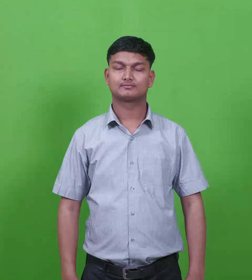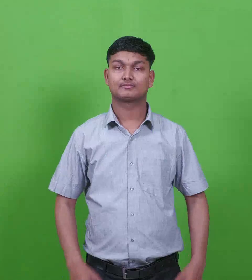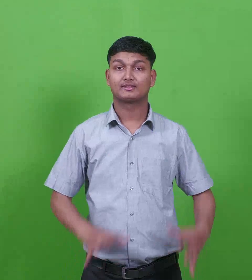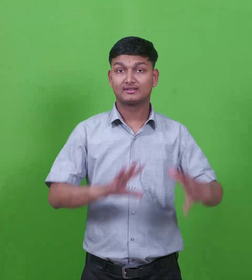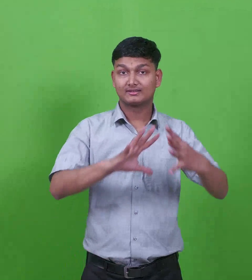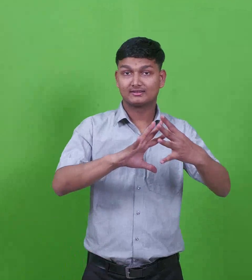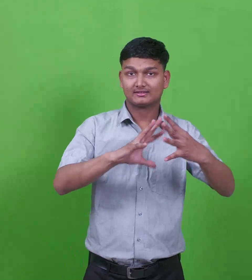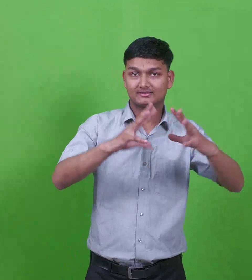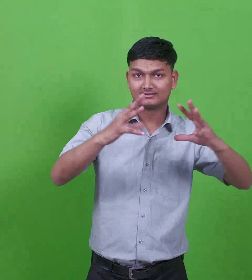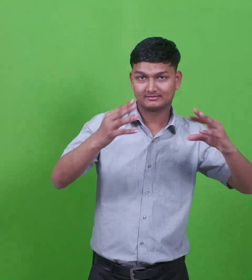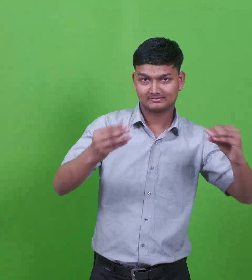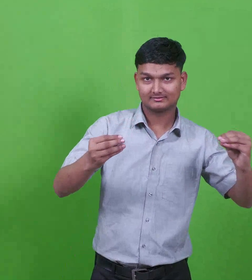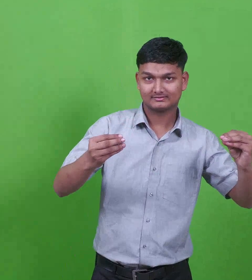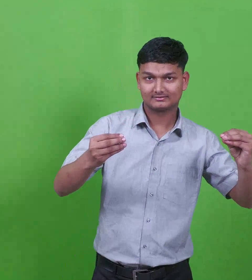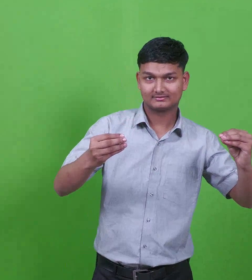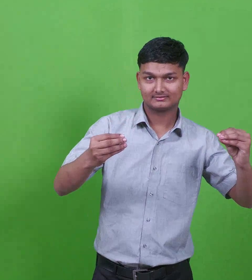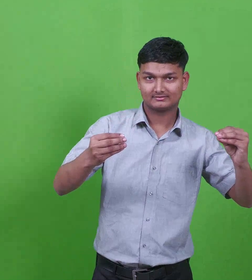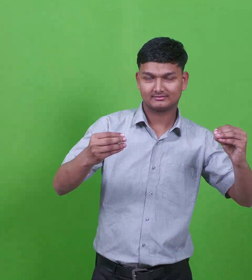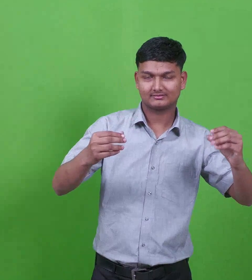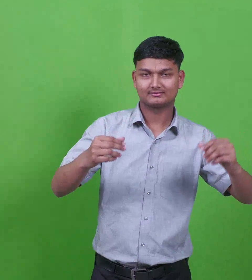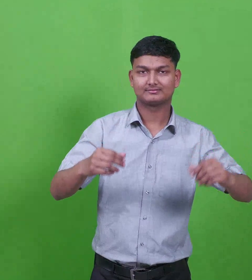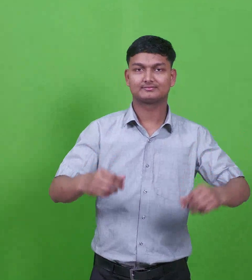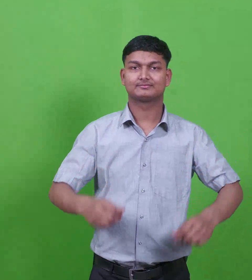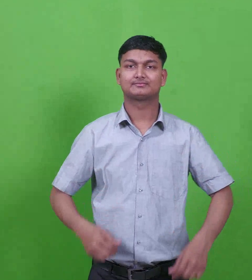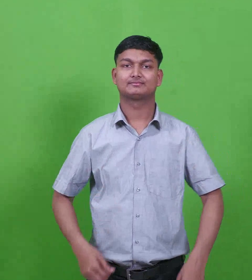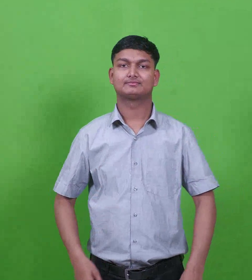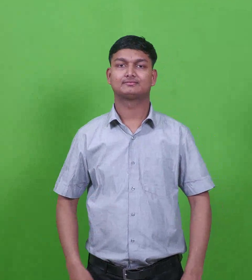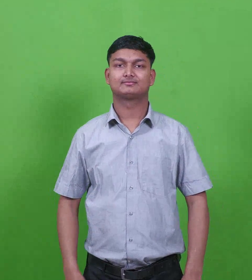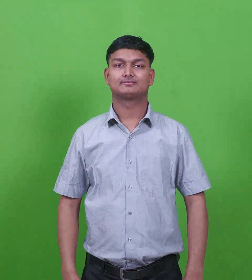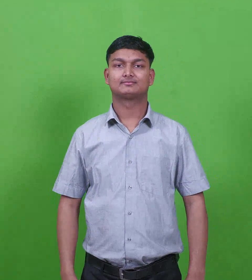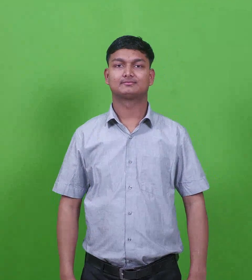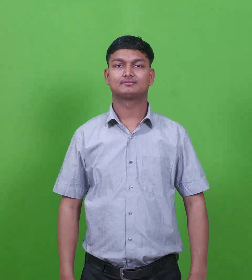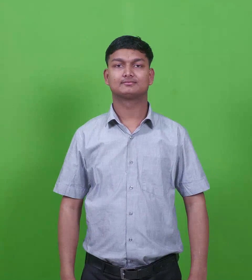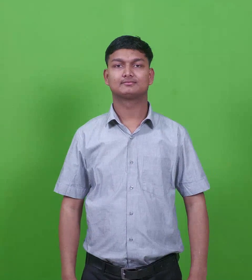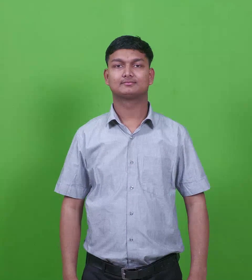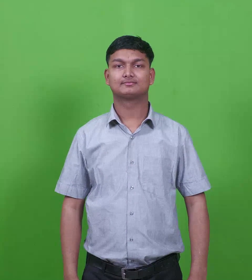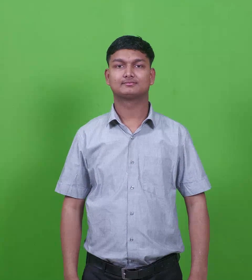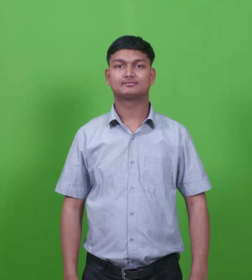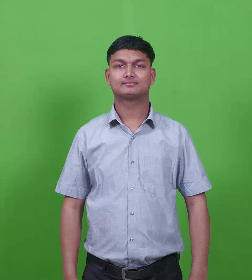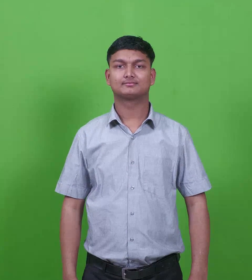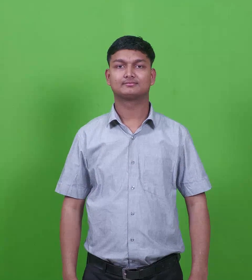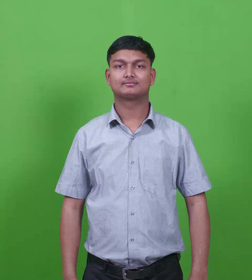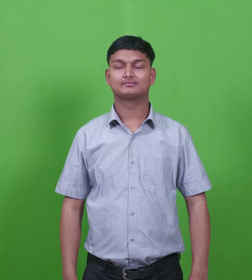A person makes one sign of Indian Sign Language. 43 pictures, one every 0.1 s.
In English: bethany
